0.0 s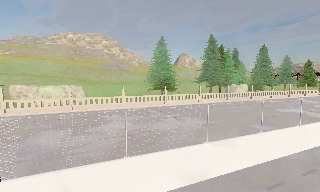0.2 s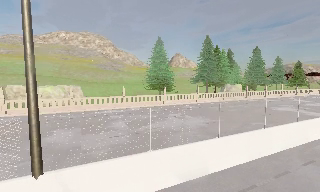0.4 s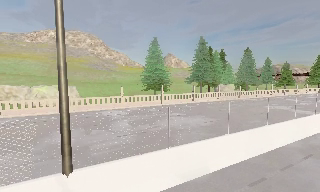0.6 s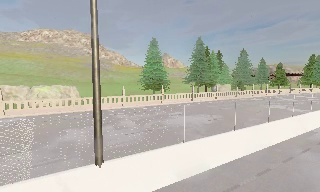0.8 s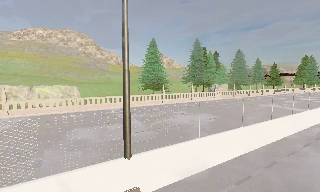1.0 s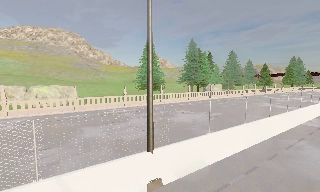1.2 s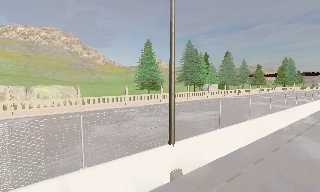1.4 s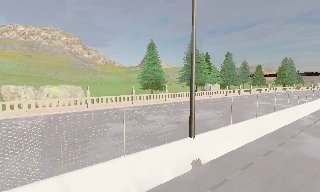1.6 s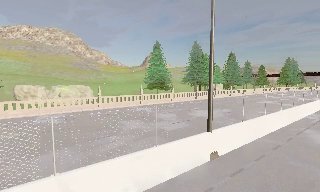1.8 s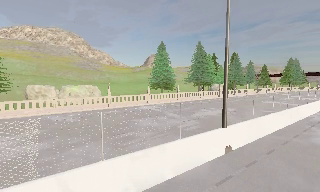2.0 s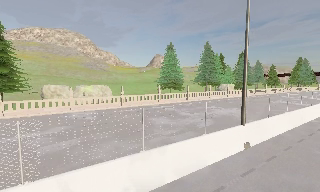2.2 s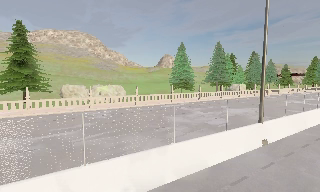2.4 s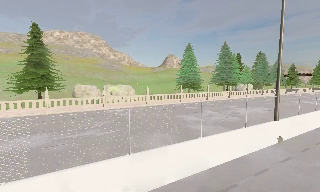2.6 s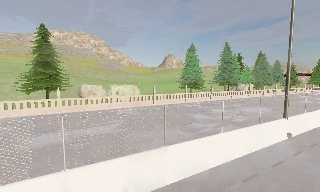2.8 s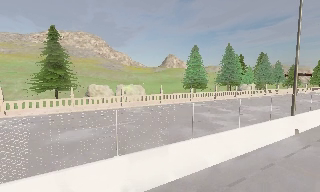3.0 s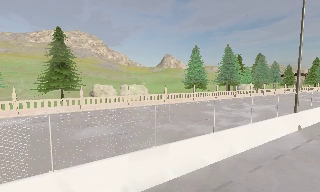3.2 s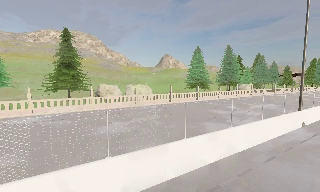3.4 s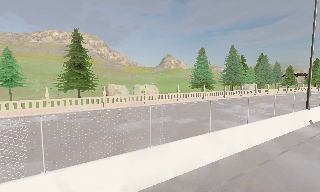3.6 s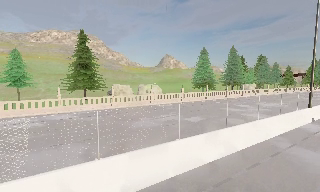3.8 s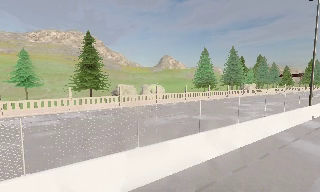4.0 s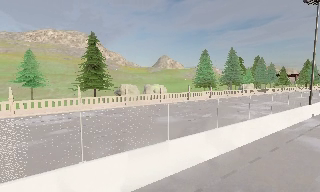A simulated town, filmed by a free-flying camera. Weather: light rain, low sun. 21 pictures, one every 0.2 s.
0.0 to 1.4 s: The camera pans to its right, which is clockwise from overhead, by about 15 degrees. It travels to its left and backward, about 7 m, so close, fixed things drift to the right.
1.4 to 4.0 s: The camera travels to its left and backward, about 17 m, so close, fixed things drift to the right.
The film runs backward here.
